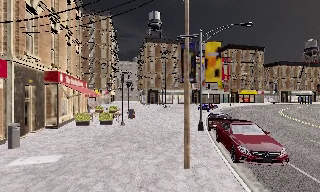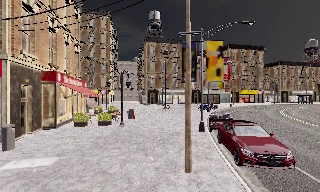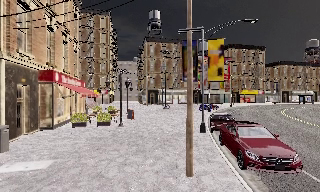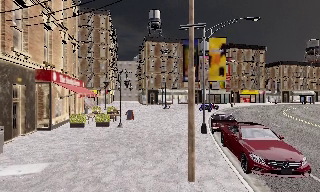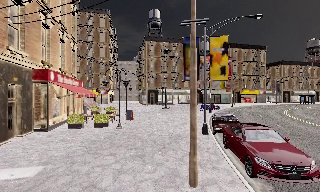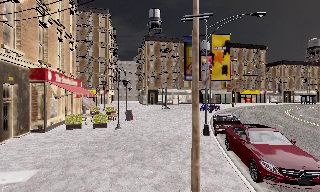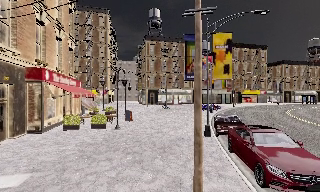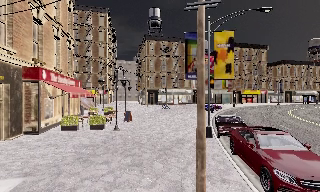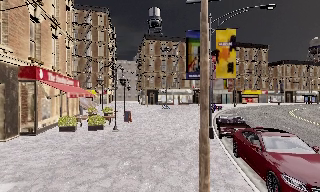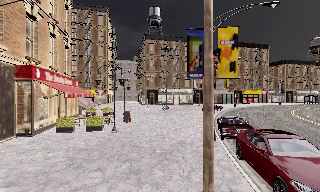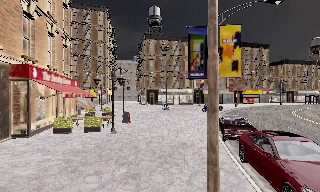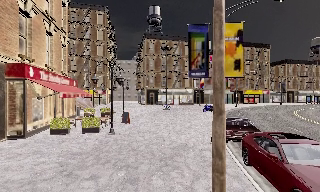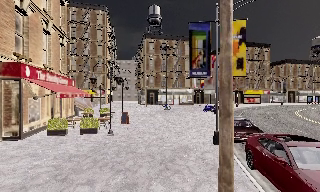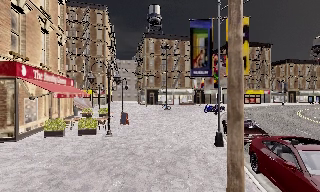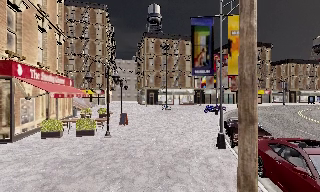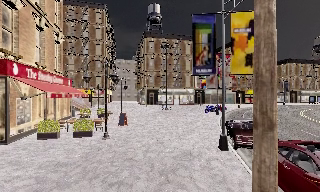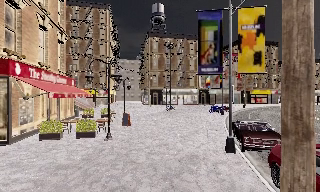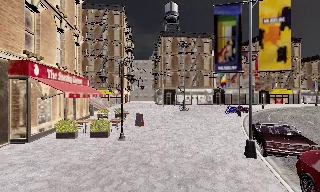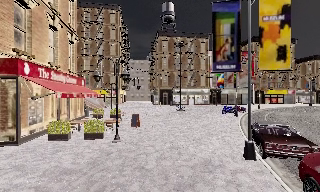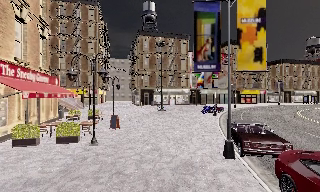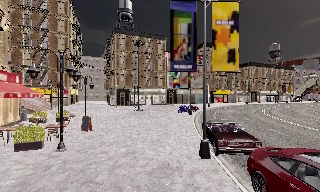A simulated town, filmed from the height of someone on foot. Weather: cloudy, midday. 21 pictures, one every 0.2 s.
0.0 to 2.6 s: The camera travels forward, about 3.5 m, so what stands in front looms larger.
2.6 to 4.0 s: The scene slides to the left, as the camera pans about 10 degrees to its right. It travels forward, about 2 m, so what stands in front looms larger.
The film runs forward here.
